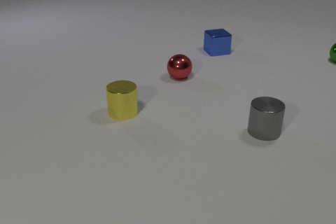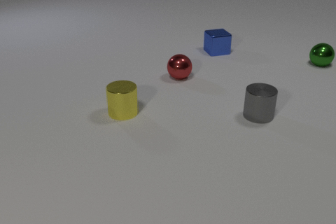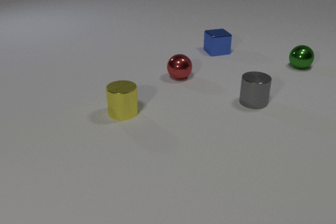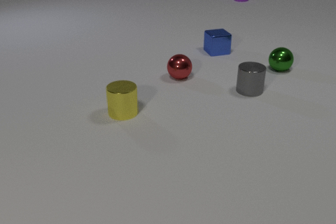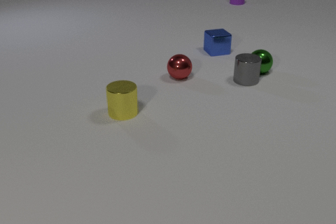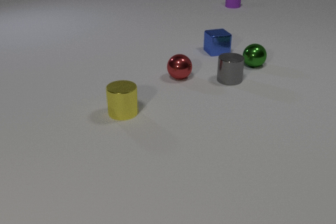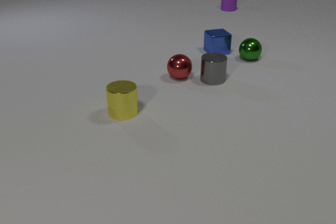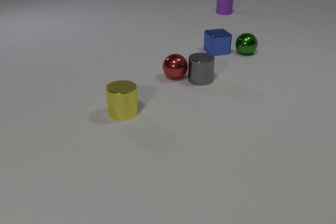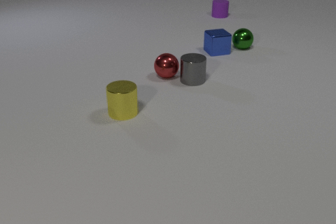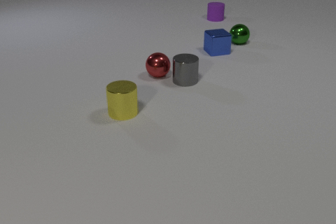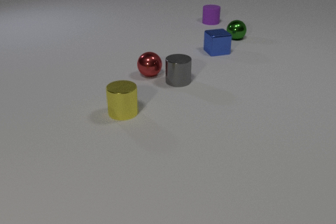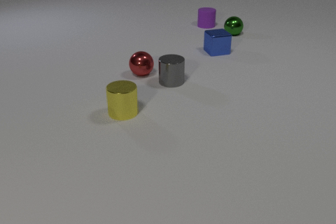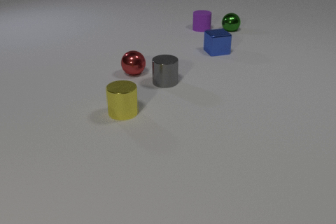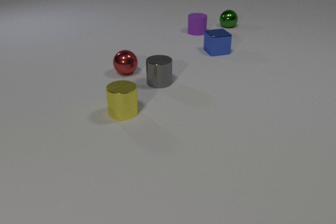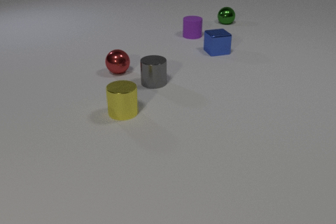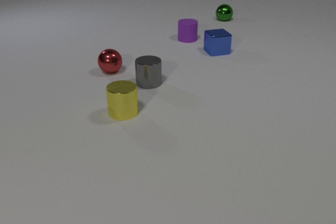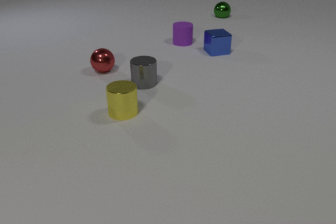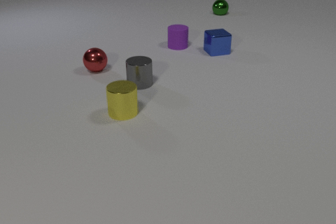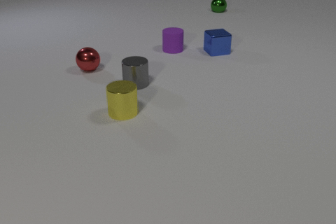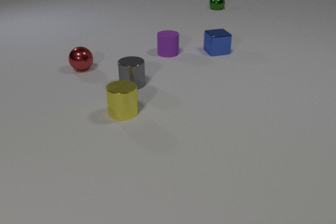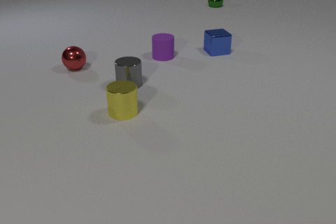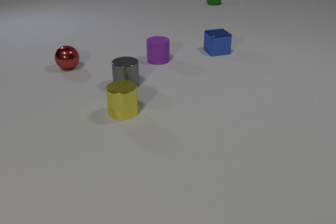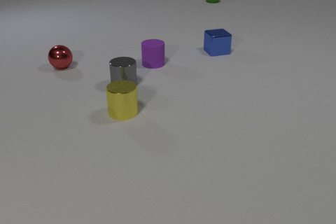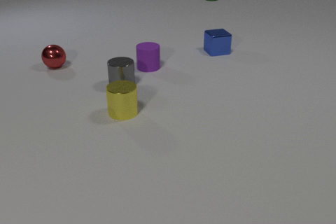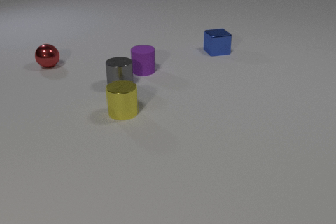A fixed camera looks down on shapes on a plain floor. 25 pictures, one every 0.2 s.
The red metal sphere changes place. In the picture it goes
to the left.
The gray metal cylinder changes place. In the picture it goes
to the left.
0.0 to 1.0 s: The green metal sphere rolls to the left and toward the camera. The gray metal cylinder slides away from the camera. The purple rubber cylinder comes in at the top edge, slides toward the camera. The green metal sphere and the gray metal cylinder collide.
1.0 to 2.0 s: The green metal sphere rolls away from the camera. The gray metal cylinder slides to the left. The red metal sphere rolls to the left. The purple rubber cylinder slides toward the camera. The gray metal cylinder and the red metal sphere collide.
2.0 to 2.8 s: The green metal sphere rolls away from the camera. The gray metal cylinder slides to the left. The red metal sphere rolls to the left. The purple rubber cylinder slides toward the camera and to the left.
2.8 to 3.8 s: The green metal sphere rolls away from the camera. The gray metal cylinder slides to the left. The red metal sphere rolls to the left. The purple rubber cylinder slides toward the camera and to the left.
3.8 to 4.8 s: The green metal sphere rolls away from the camera. The gray metal cylinder slides to the left. The red metal sphere rolls to the left and away from the camera. The purple rubber cylinder slides toward the camera and to the left.
What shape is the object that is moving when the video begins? cylinder.
What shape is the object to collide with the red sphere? cylinder.
What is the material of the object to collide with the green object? metal.
